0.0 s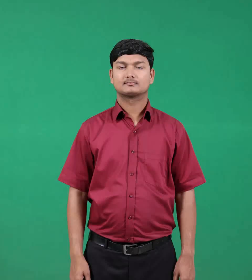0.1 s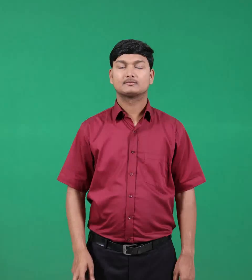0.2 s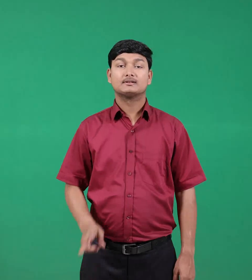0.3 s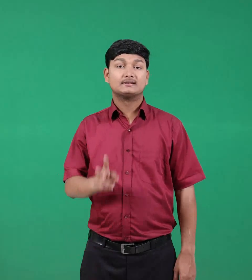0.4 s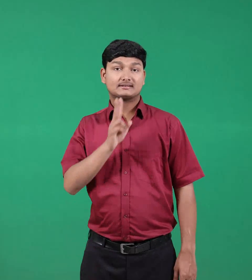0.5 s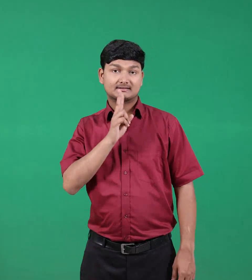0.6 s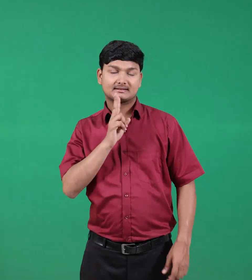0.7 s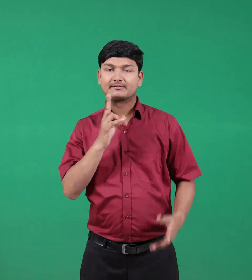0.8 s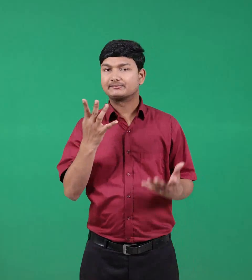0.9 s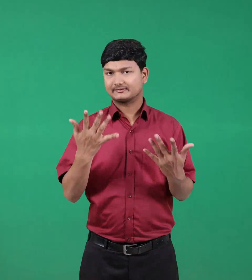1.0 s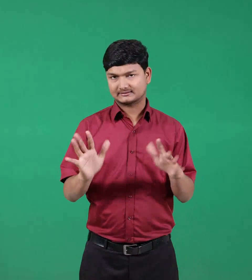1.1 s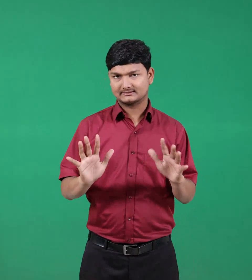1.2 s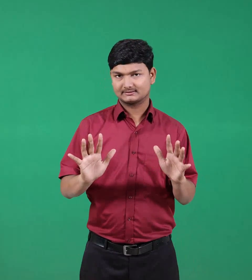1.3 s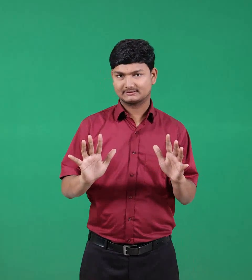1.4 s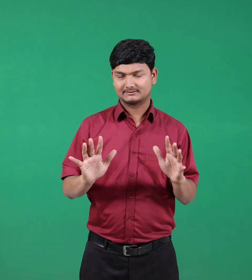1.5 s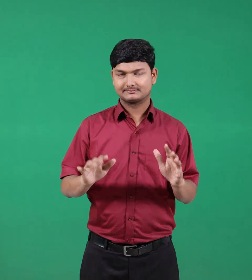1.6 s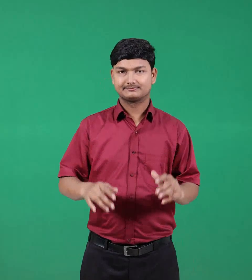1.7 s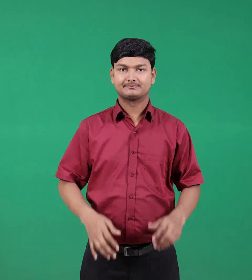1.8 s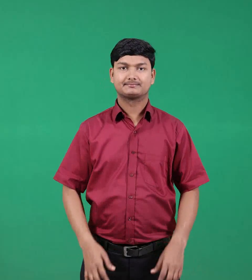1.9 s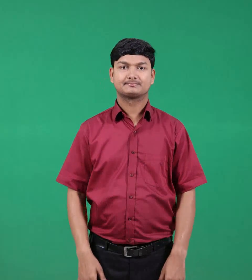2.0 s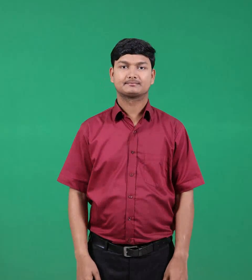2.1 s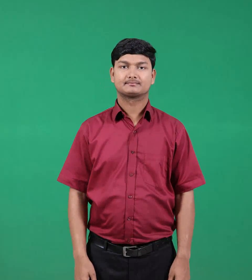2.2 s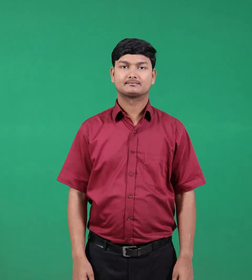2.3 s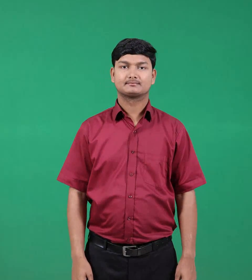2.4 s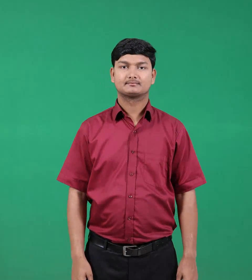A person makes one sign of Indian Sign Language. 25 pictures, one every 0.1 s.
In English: talked
